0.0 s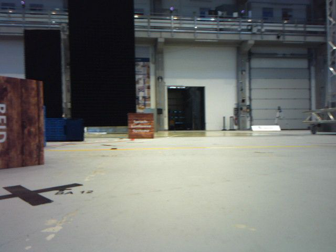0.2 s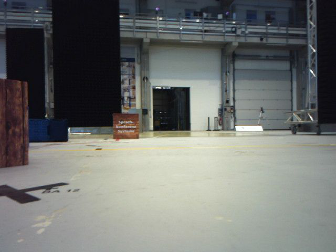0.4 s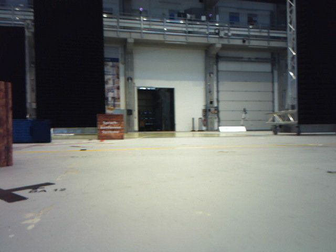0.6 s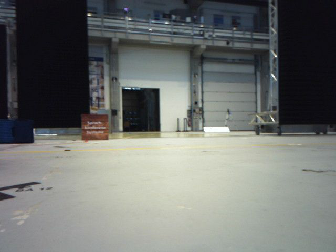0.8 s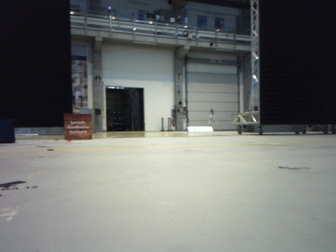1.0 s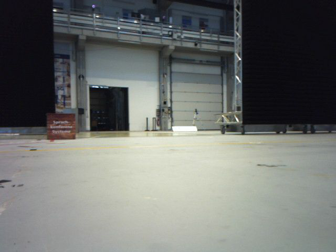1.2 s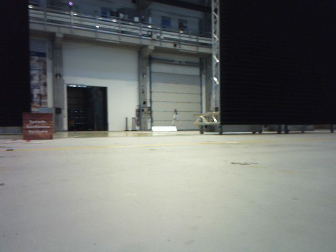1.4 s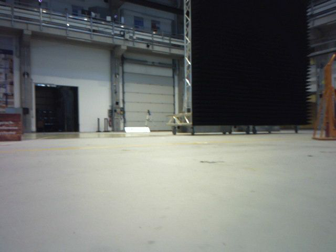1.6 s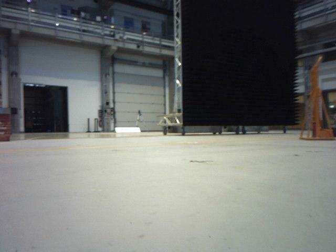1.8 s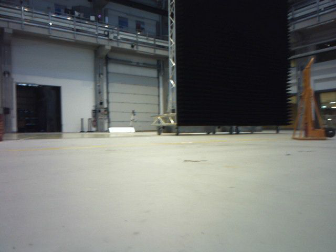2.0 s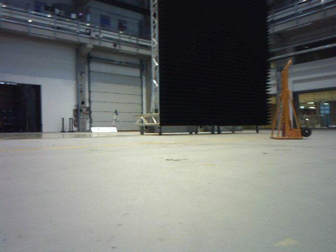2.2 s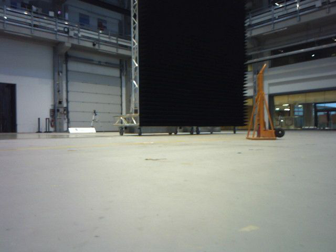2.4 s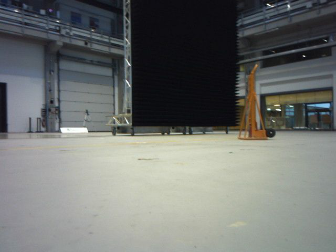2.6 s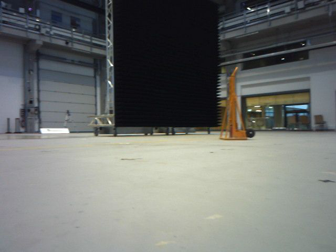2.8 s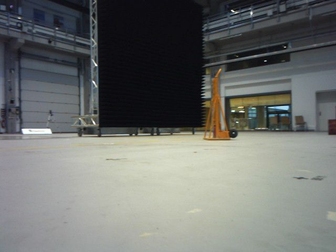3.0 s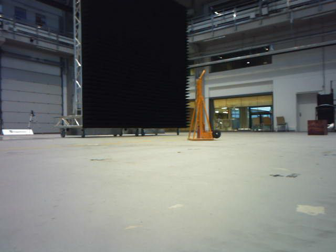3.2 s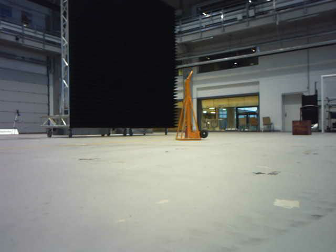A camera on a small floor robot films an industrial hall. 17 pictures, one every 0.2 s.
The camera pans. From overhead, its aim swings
clockwise.
The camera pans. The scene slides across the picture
to the left.
0.0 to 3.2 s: The scene slides to the left, as the camera pans about 45 degrees to its right. It travels backward, about 0.6 m.
The film runs backward here.
